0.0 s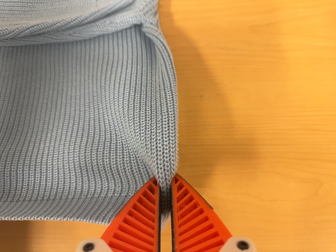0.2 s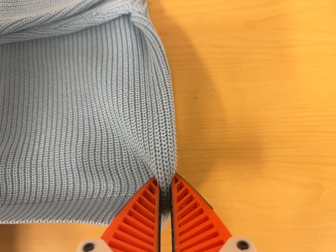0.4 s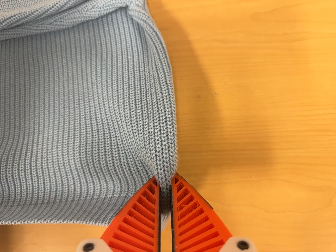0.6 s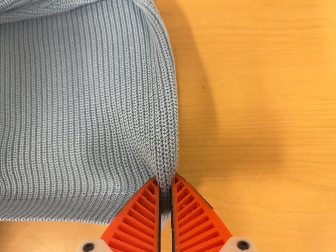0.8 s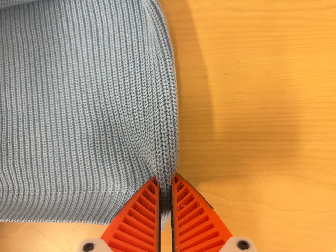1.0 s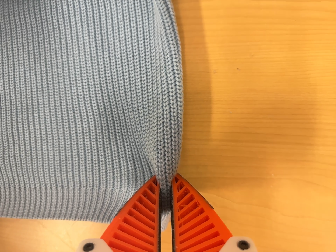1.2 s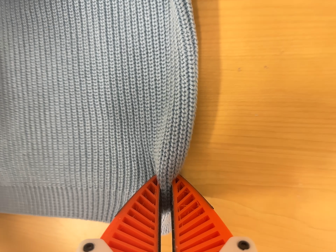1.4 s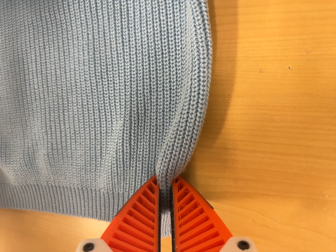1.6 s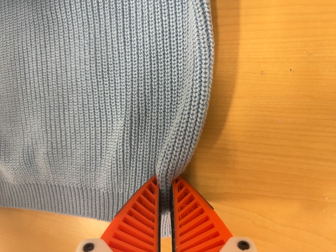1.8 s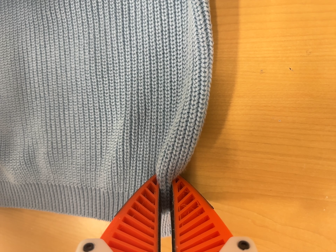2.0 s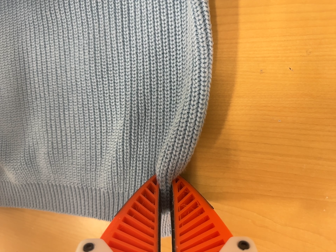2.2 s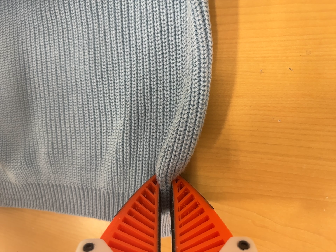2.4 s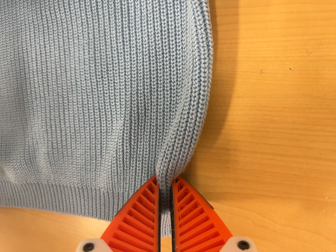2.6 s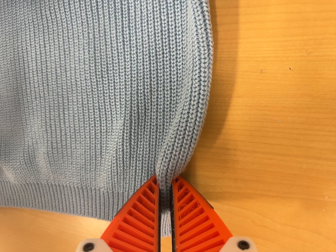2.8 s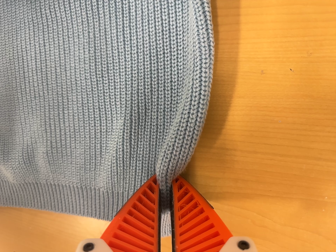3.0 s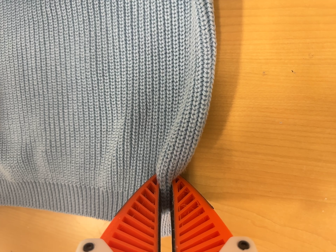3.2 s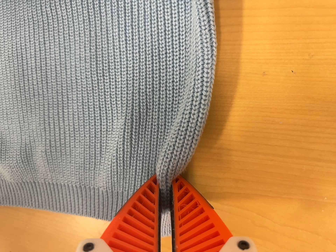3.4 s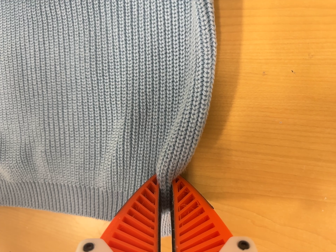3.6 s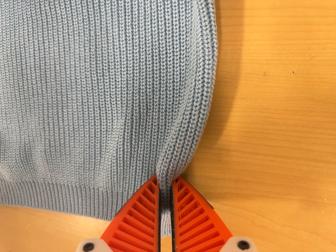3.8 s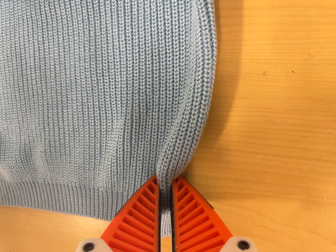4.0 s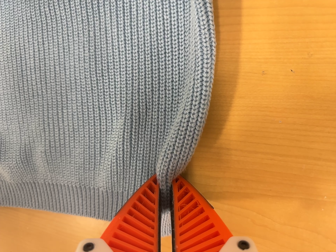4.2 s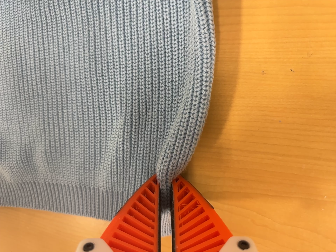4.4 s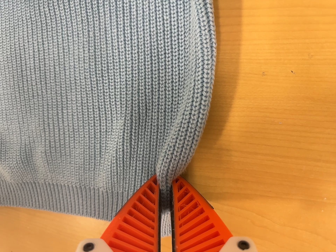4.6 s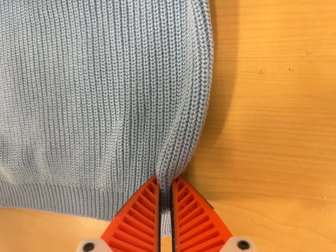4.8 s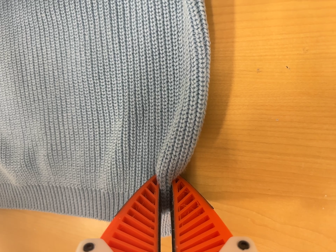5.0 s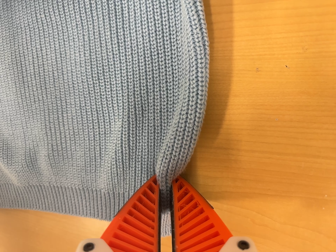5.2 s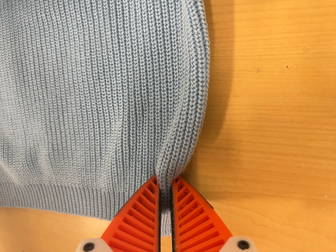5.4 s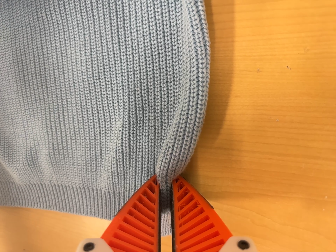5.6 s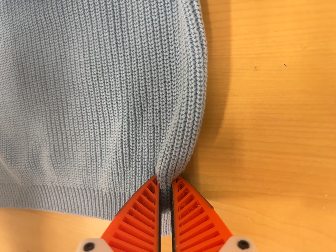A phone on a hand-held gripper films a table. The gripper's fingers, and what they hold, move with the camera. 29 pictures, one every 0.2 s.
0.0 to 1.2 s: The camera pans to its left by about 10 degrees. It travels forward and toward the top of its view, about 10 cm, so what stands in front looms larger. Its aim tips toward the bottom of its view by about 20 degrees, and the scene shifts upward.
1.2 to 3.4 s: The camera shifts only a little, or ends up much as it began.
3.4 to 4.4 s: The camera keeps its place and its aim.
4.4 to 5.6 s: The camera shifts only a little, or ends up much as it began.
The film runs backward here.
